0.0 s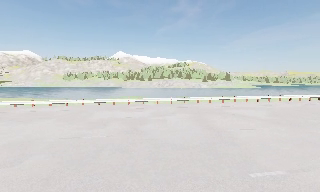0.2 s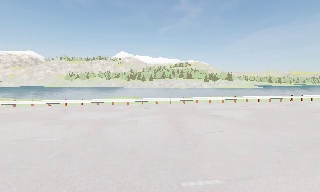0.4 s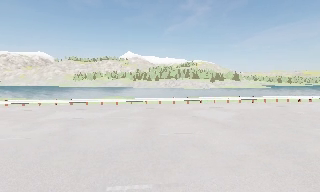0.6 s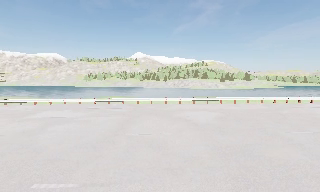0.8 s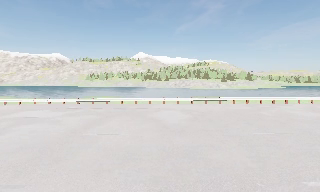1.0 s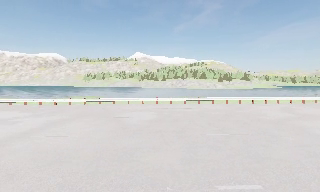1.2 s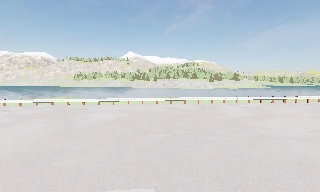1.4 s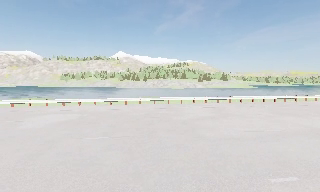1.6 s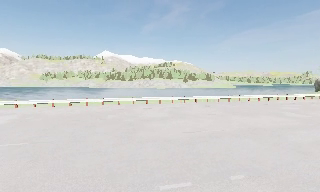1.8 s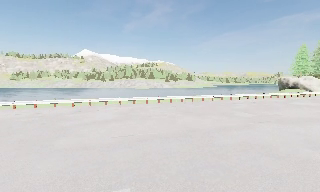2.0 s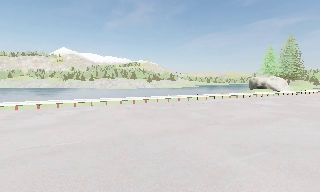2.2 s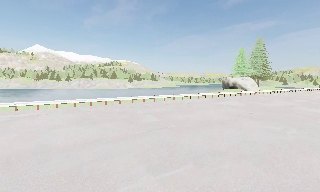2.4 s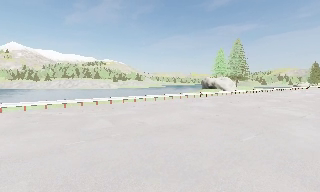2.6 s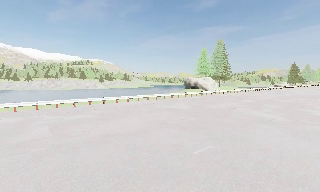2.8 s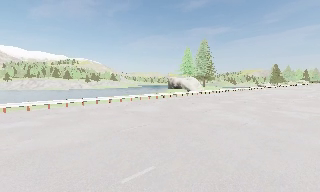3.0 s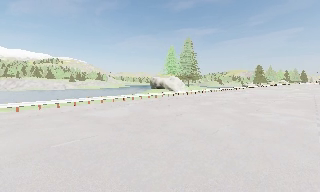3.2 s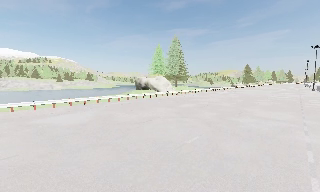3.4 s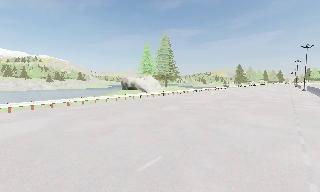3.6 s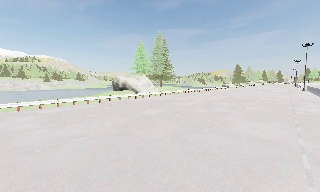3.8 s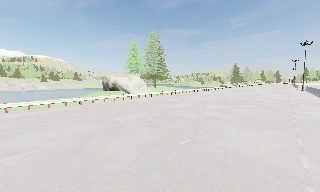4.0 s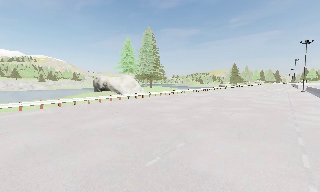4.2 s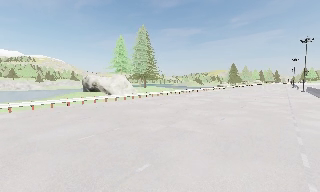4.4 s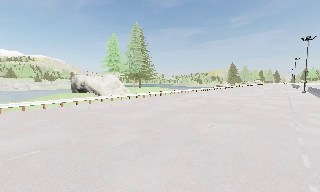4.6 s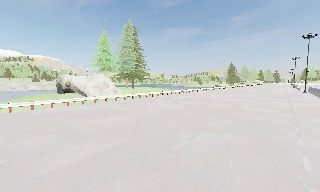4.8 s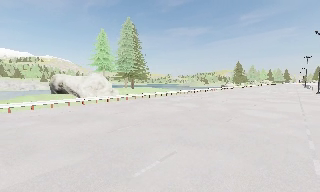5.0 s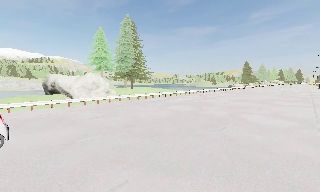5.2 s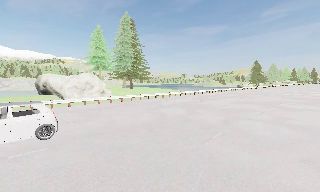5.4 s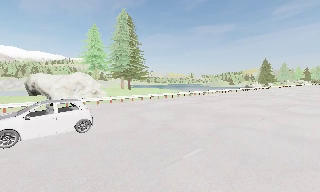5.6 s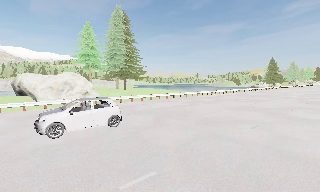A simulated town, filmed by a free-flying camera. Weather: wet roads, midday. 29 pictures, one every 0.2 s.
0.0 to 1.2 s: The camera travels to its right, about 12 m, so close, fixed things drift to the left.
1.2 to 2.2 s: The camera pans to its right, which is clockwise from overhead, by about 25 degrees. It travels to its right, about 12 m, so close, fixed things drift to the left.
2.2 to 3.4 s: The scene slides to the left, as the camera pans about 20 degrees to its right. It travels to its right and forward, about 13 m, so close, fixed things drift to the left.
3.4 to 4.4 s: The camera travels forward and to its right, about 10 m, so what stands in front looms larger.
4.4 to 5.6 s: The camera pans to its left, which is counterclockwise from overhead, by about 15 degrees. It travels forward and to its right, about 13 m, so what stands in front looms larger.
The film runs backward here.
